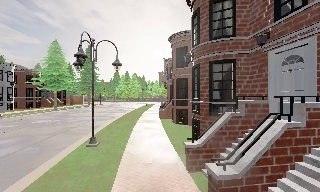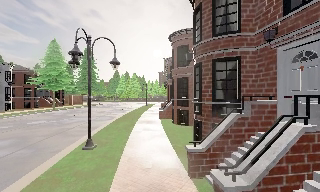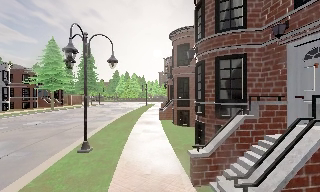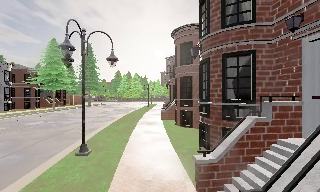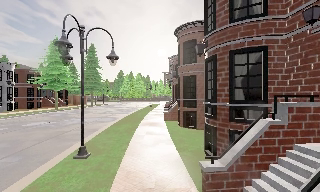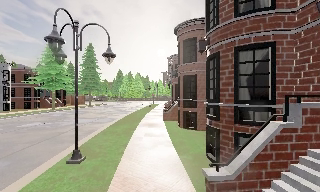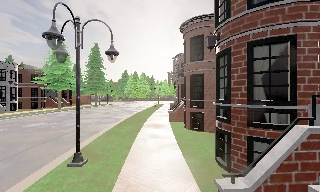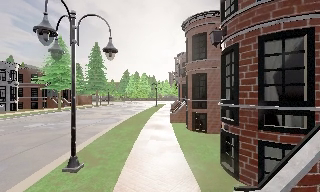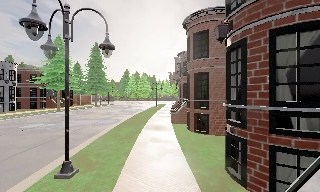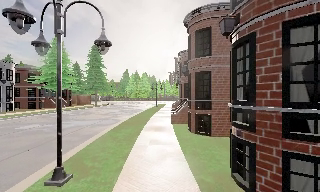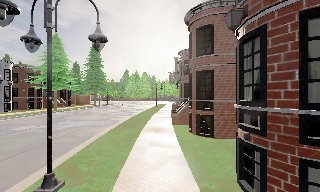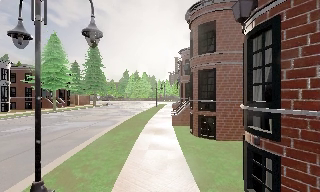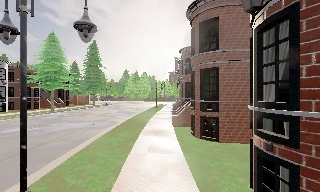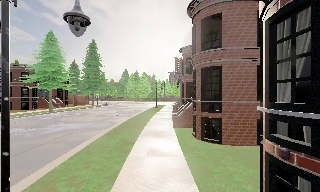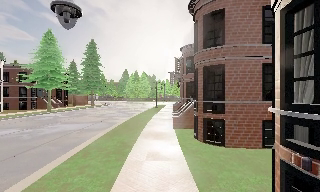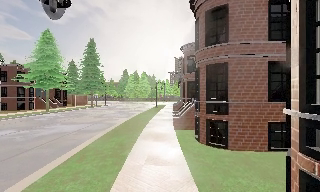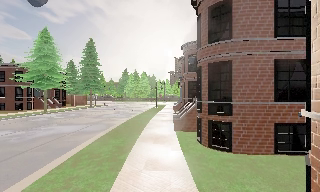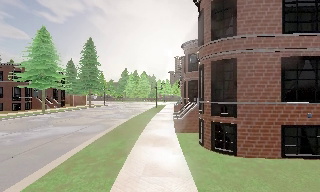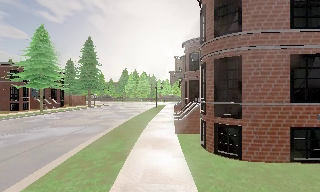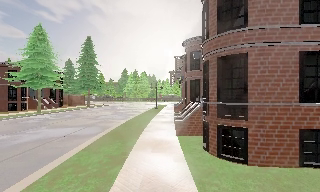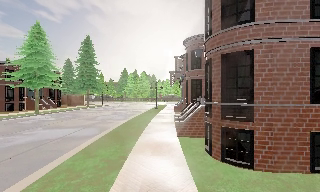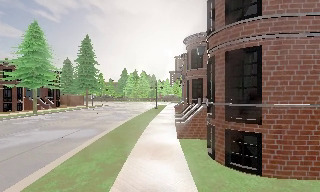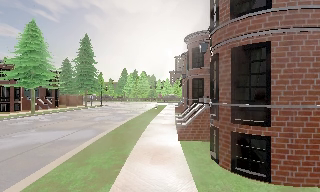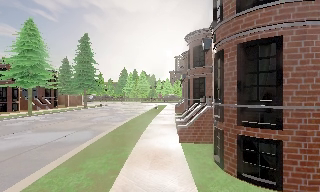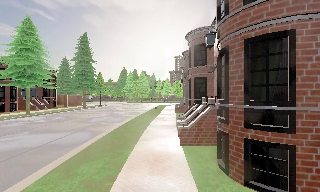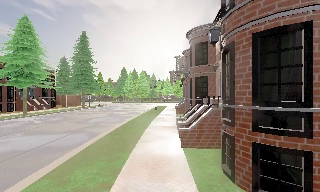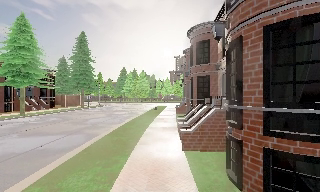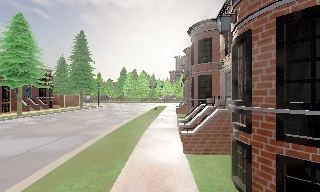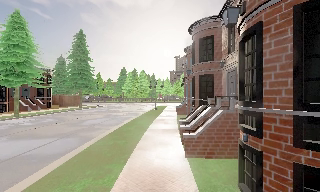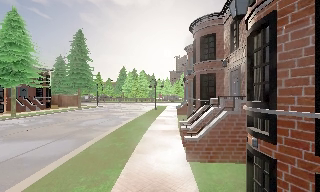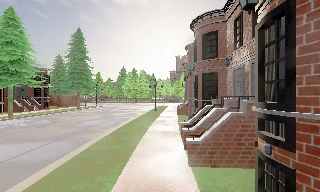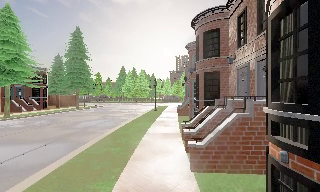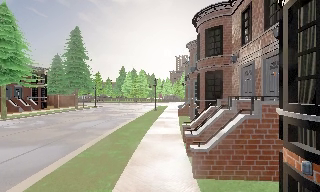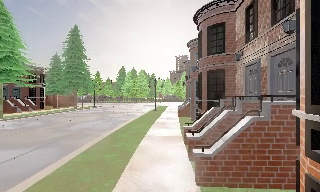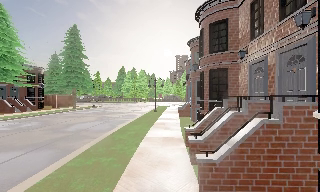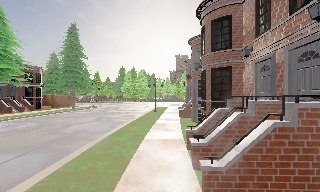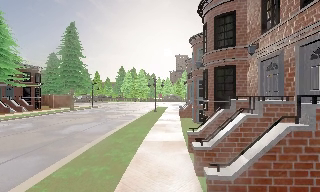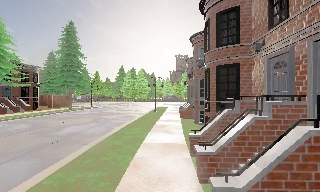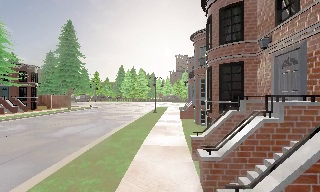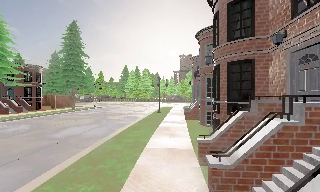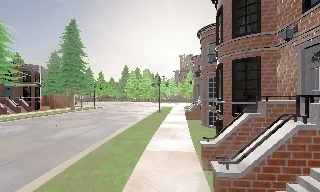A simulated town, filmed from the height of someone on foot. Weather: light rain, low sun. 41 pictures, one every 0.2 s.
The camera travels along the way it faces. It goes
forward.
0.0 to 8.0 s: The camera travels forward, about 14 m, so what stands in front looms larger.
The film runs forward here.
